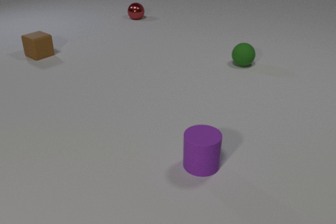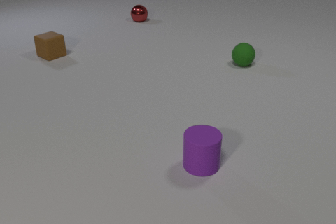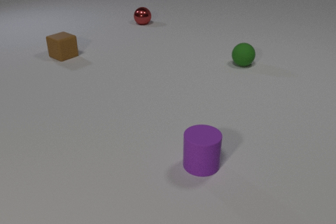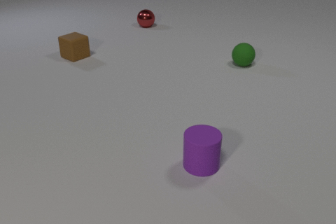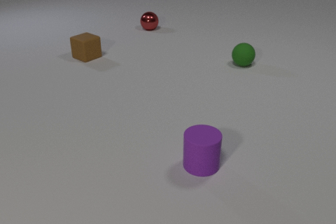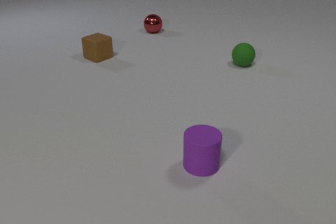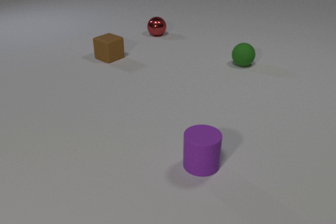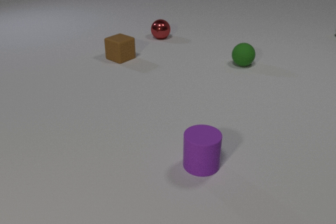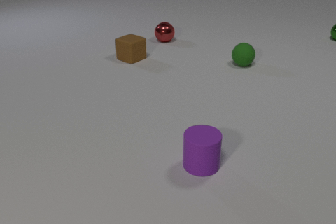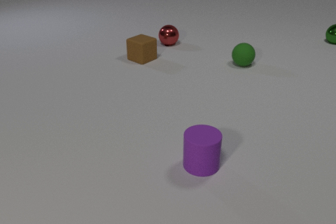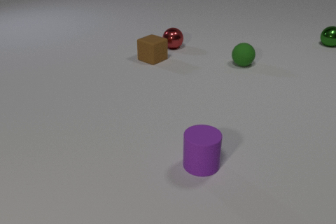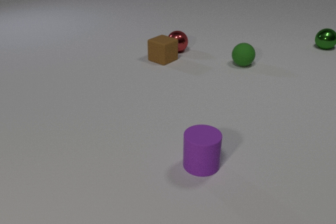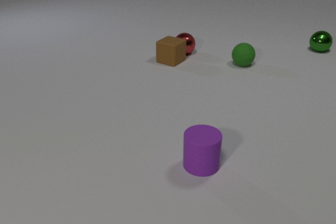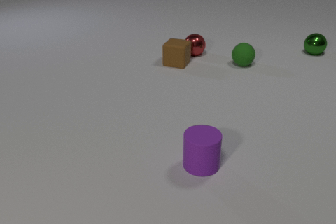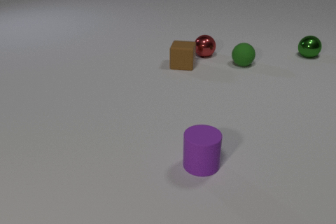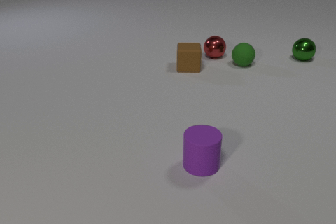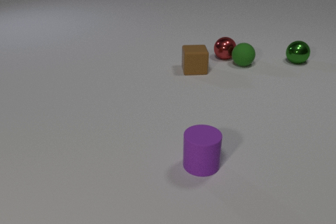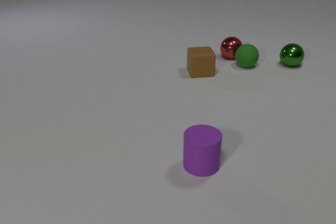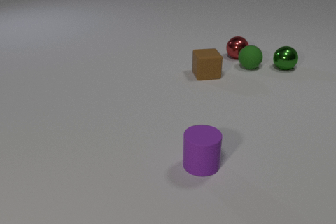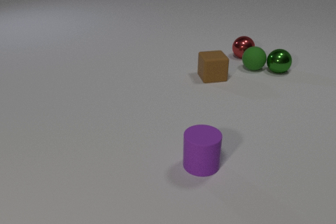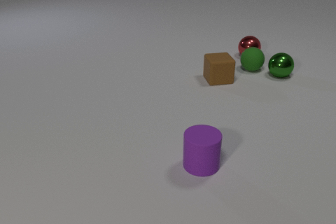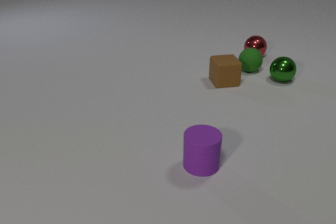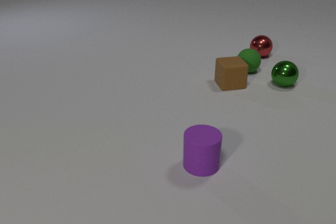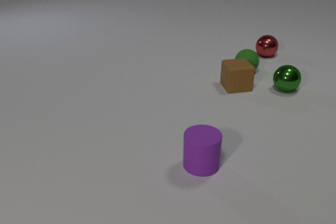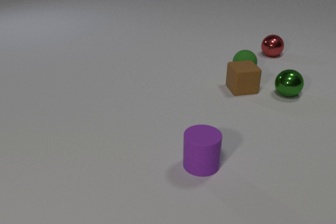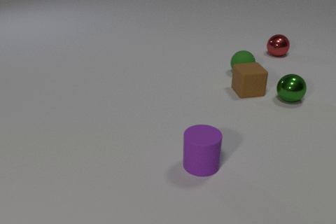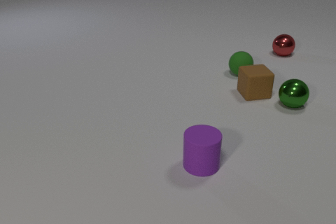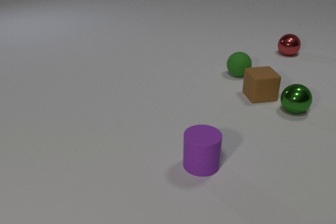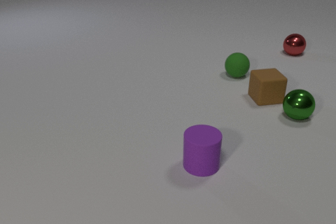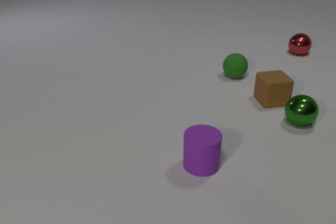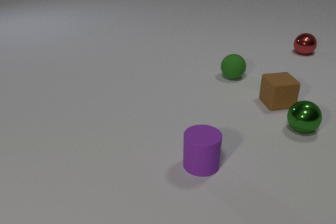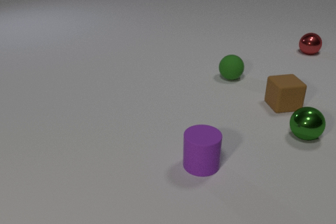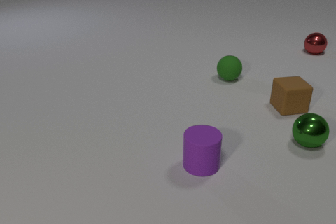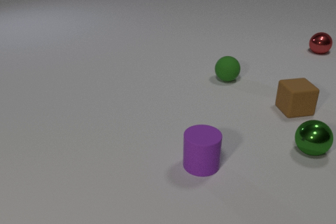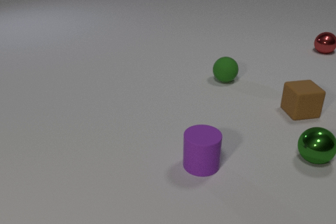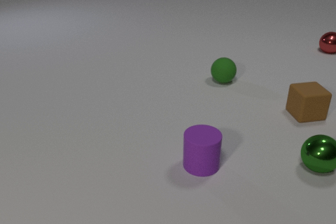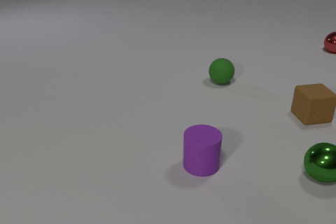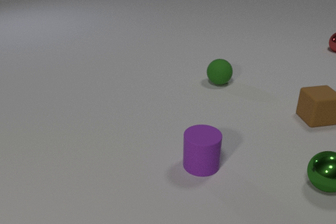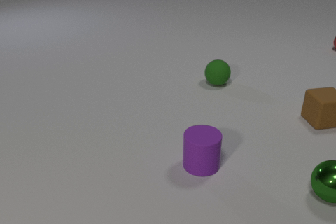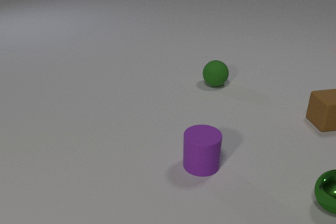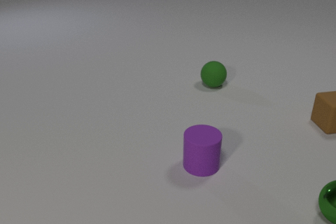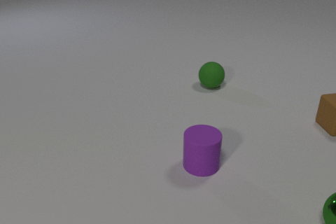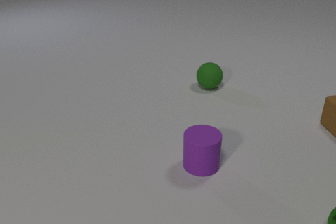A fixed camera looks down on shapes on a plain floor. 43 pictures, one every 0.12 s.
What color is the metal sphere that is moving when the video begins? red.
How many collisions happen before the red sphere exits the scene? 3.
How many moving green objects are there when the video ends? 2.
0.00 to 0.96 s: The brown rubber cube slides to the right. The red metal sphere rolls toward the camera. The green metal sphere comes in at the right edge, rolls toward the camera and to the left.
0.96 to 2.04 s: The brown rubber cube slides to the right and toward the camera, spins so that its near face slides to the right, counterclockwise seen from above. The red metal sphere rolls to the right and toward the camera. The green metal sphere rolls toward the camera and to the left. The brown rubber cube and the red metal sphere collide. The red metal sphere and the green rubber sphere collide.
2.04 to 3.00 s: The brown rubber cube slides to the right and toward the camera. The red metal sphere rolls to the right. The green metal sphere rolls toward the camera. The green rubber sphere rolls toward the camera. The green metal sphere and the green rubber sphere collide.
3.00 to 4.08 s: The brown rubber cube slides to the right and toward the camera. The red metal sphere rolls to the right and away from the camera. The green metal sphere rolls toward the camera. The green rubber sphere rolls toward the camera and to the left.
4.08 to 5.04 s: The brown rubber cube slides to the right and toward the camera. The red metal sphere rolls to the right and away from the camera, leaves at the right edge. The green metal sphere rolls toward the camera. The green rubber sphere rolls toward the camera and to the left.
